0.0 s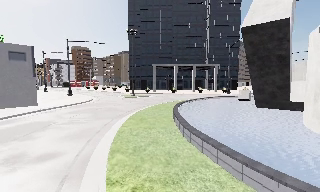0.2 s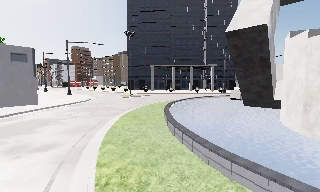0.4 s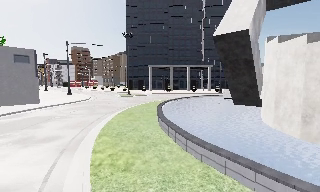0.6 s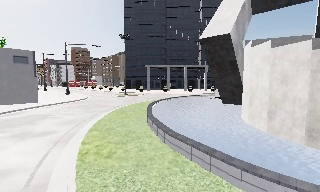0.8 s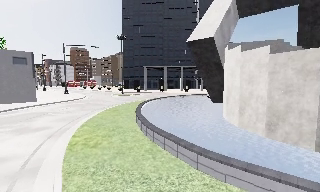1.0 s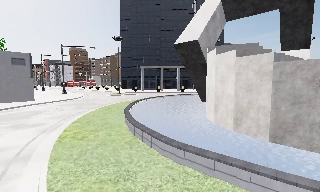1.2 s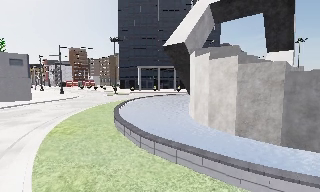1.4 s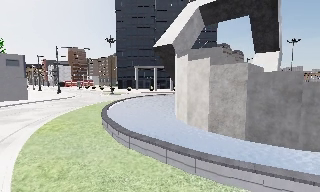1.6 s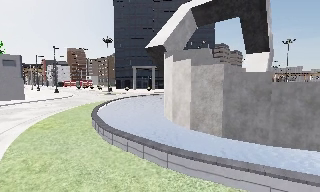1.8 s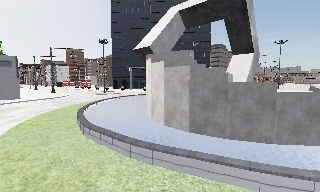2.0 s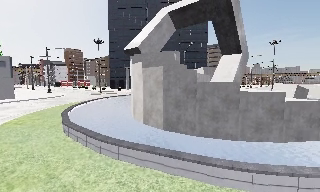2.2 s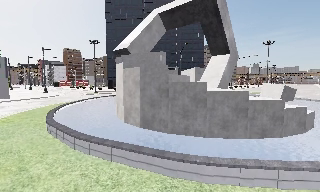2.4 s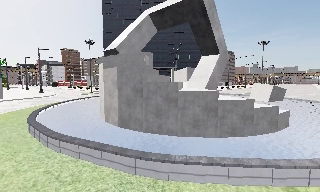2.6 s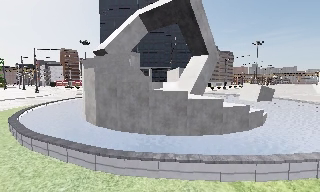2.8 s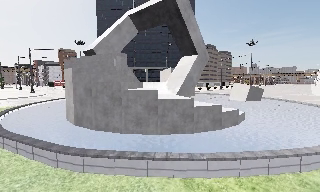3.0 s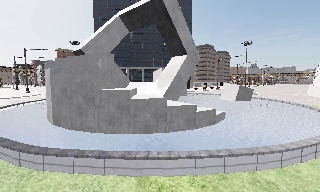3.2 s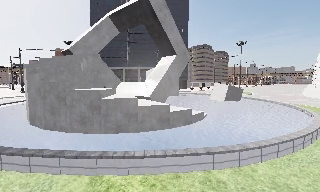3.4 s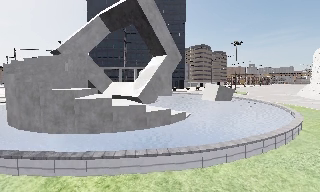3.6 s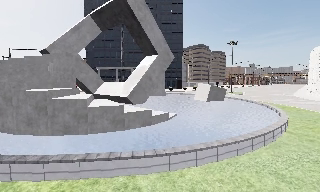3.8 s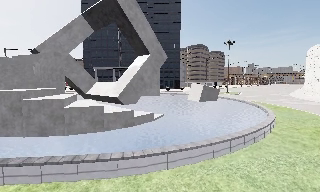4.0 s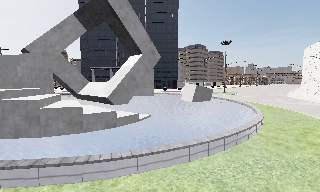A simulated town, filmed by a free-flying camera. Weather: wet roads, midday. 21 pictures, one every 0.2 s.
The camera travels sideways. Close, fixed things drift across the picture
to the left.
0.0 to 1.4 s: The camera travels to its right and backward, about 8 m, so close, fixed things drift to the left.
1.4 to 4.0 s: The camera travels to its right, about 14 m, so close, fixed things drift to the left.
The film runs forward here.
